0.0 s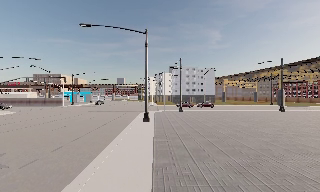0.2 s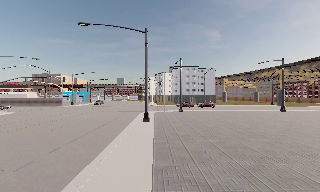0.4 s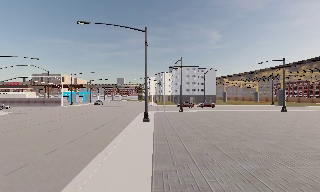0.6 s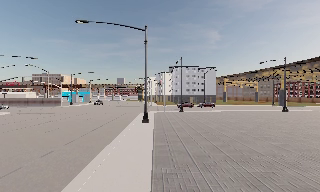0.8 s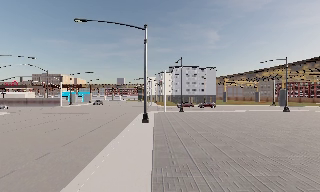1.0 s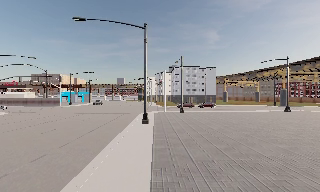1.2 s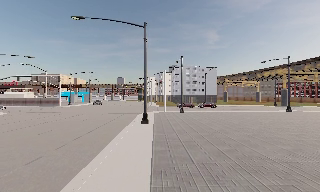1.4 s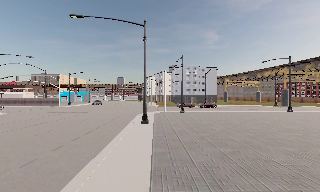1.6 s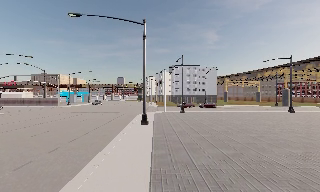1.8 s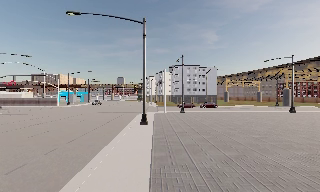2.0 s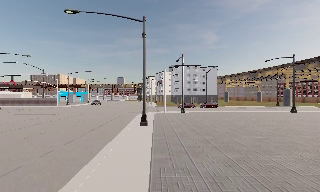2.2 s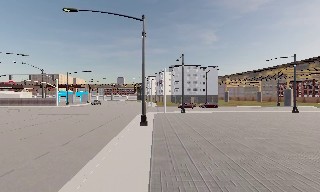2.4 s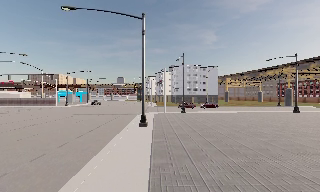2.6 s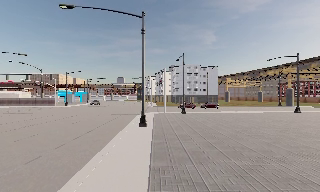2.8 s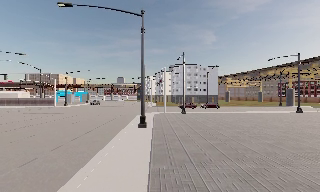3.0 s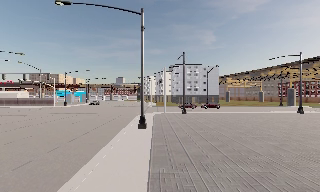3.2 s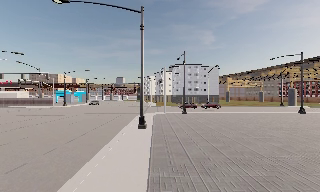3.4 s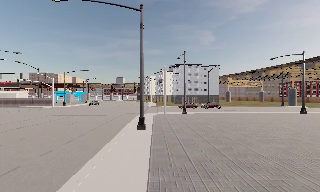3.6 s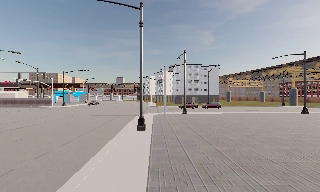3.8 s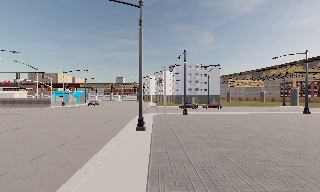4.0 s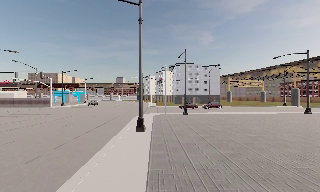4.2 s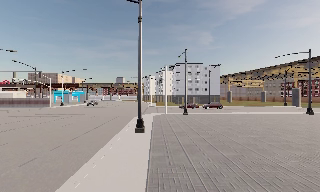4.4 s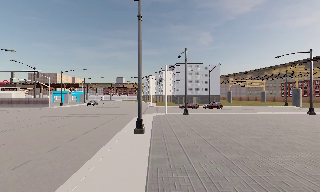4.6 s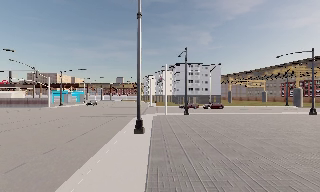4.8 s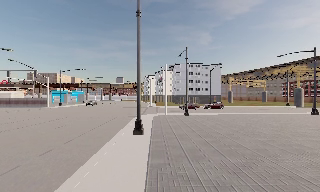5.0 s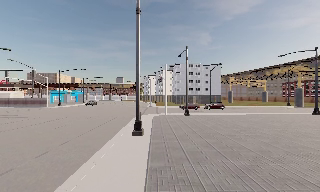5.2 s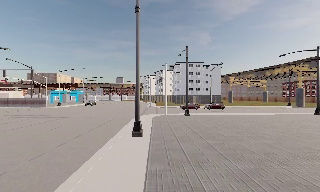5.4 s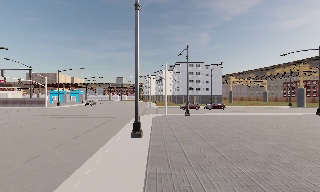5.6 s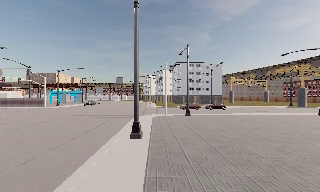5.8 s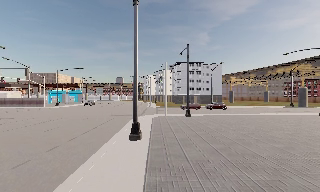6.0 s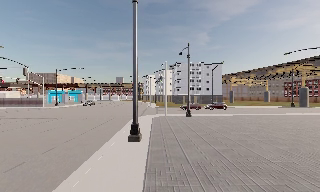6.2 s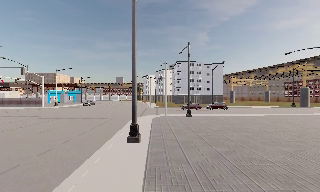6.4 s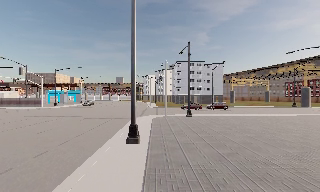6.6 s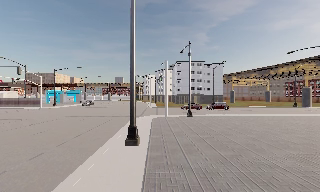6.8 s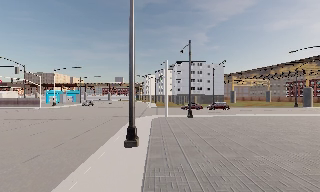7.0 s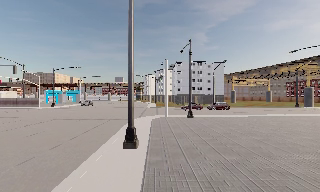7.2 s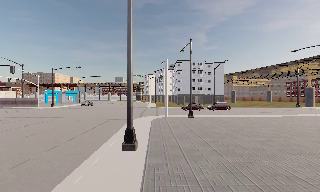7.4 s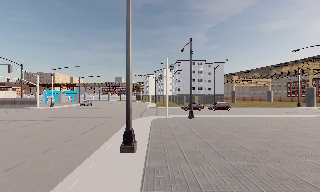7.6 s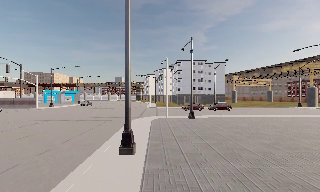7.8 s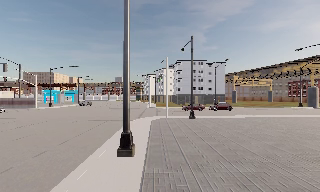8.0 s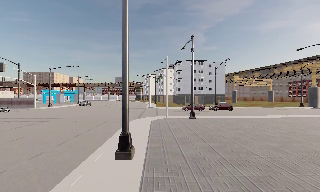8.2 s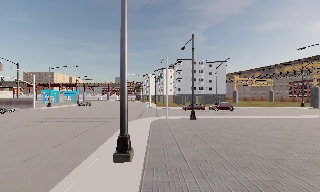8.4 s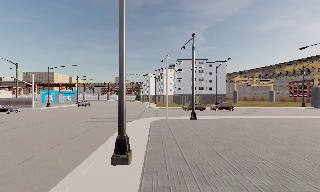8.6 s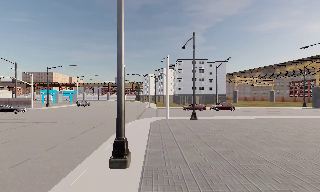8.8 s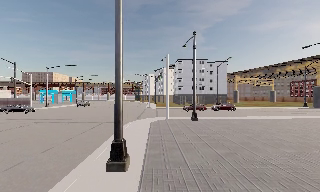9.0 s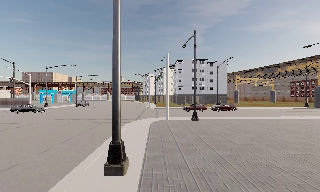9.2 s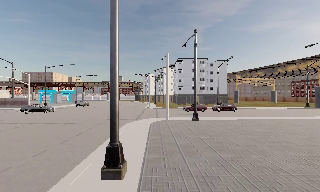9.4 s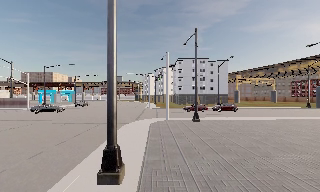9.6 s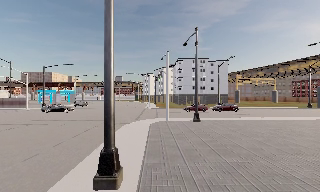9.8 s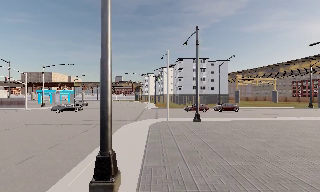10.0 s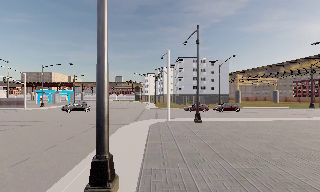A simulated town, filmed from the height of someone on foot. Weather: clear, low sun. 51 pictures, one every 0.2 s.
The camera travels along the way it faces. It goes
forward.
0.0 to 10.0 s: The camera travels forward, about 14 m, so what stands in front looms larger.
The film runs forward here.
